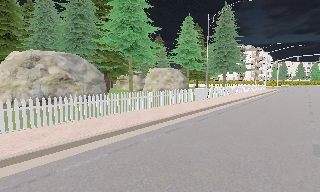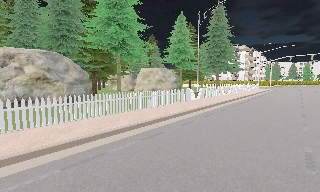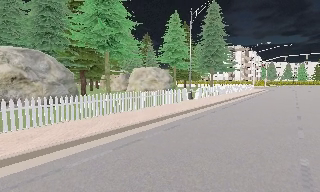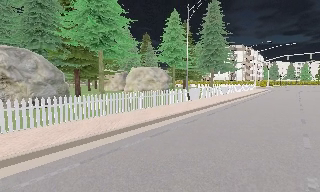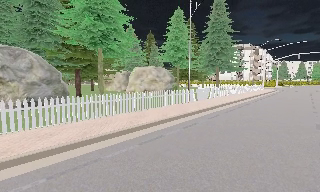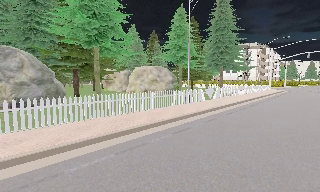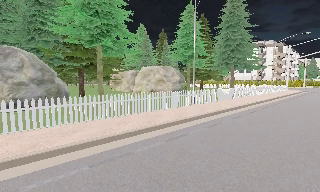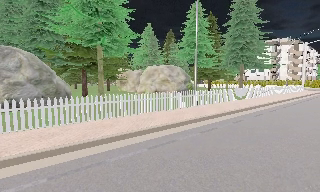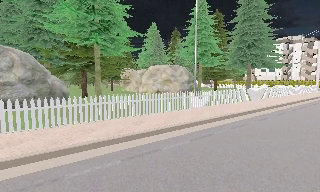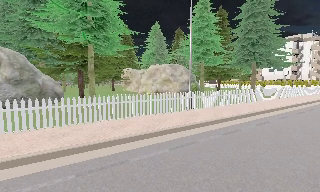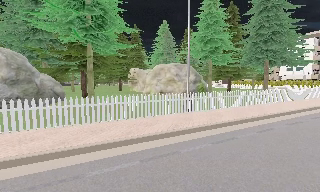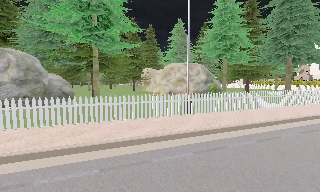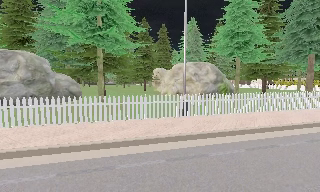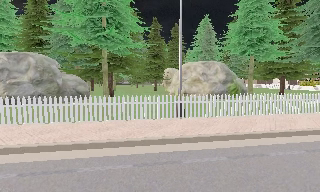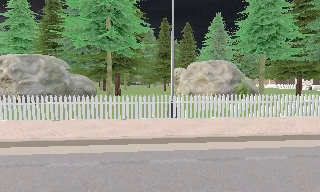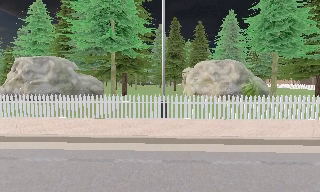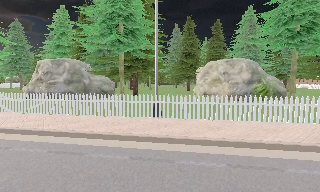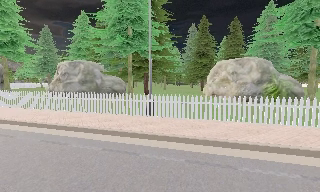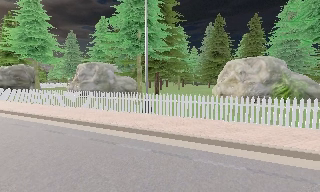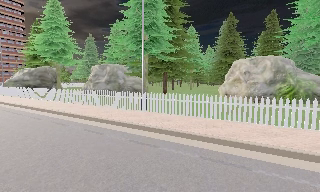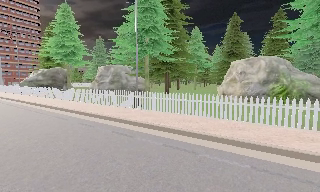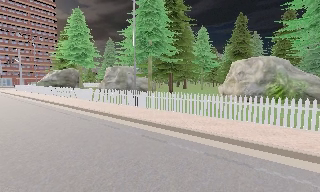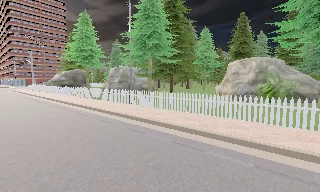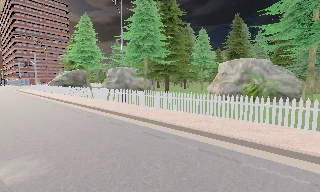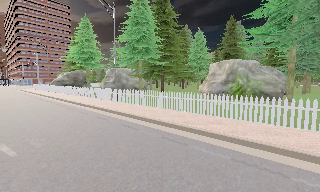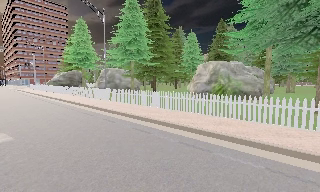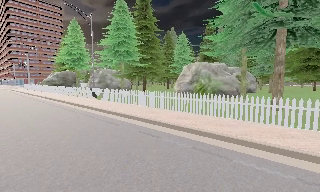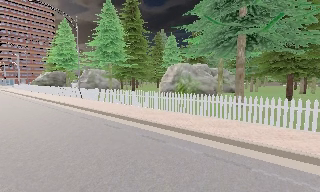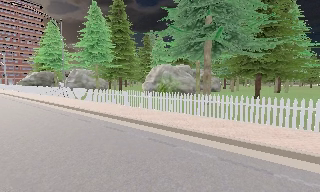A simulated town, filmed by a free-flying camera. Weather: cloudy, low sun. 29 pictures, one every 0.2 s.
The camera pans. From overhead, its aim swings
counterclockwise.
0.0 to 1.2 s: The camera travels forward and to its right, about 5 m, so what stands in front looms larger.
1.2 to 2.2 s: The camera pans to its left, which is counterclockwise from overhead, by about 20 degrees. It travels to its right and forward, about 5 m.
2.2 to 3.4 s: The camera pans to its left, which is counterclockwise from overhead, by about 40 degrees. It travels to its right, about 6 m.
3.4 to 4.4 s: The camera pans to its left, which is counterclockwise from overhead, by about 25 degrees. It travels to its right and backward, about 6 m.
4.4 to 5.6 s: The camera travels to its right and backward, about 8 m, so close, fixed things drift to the left.
The film runs backward here.
